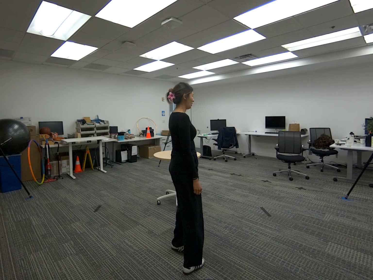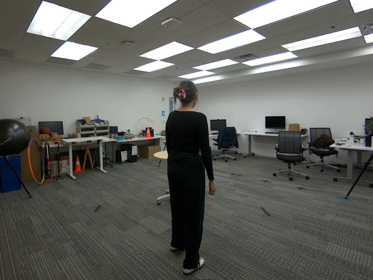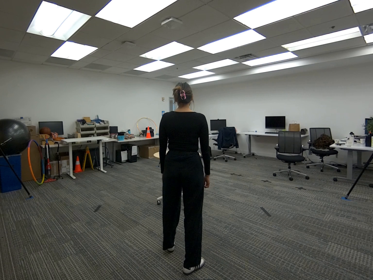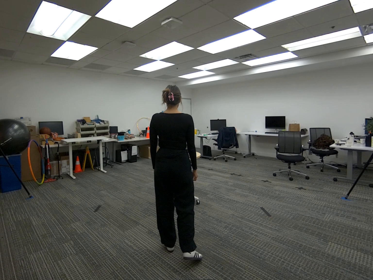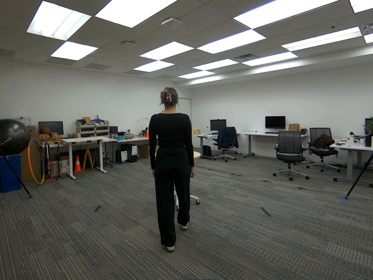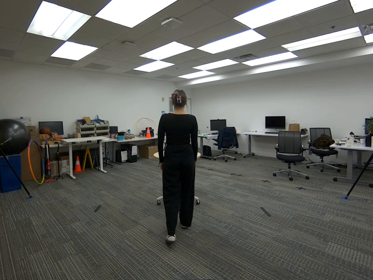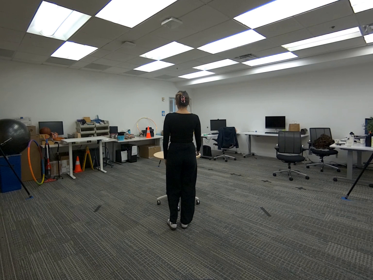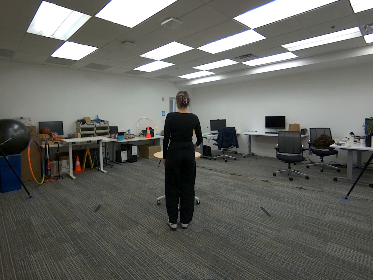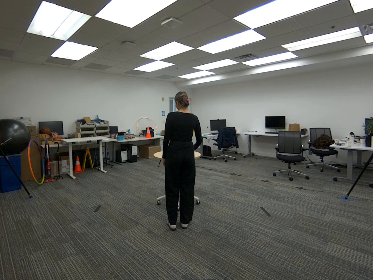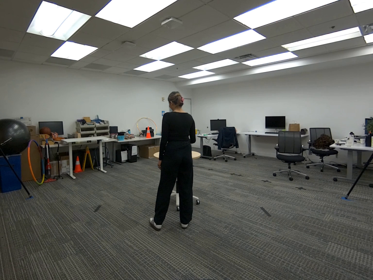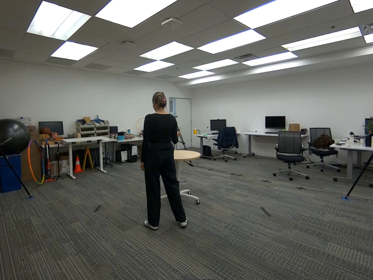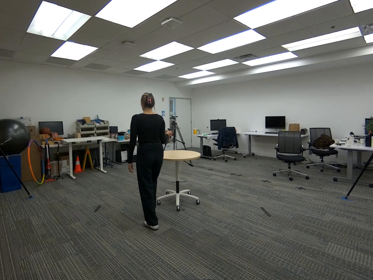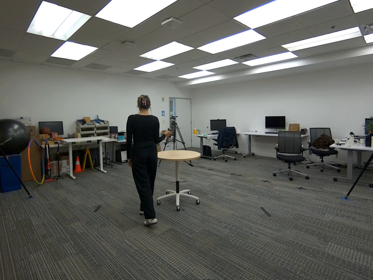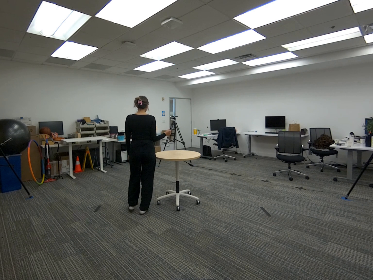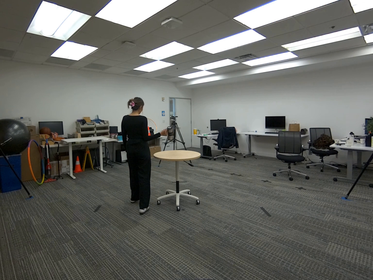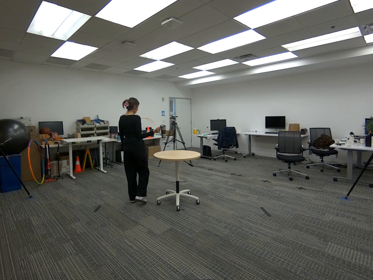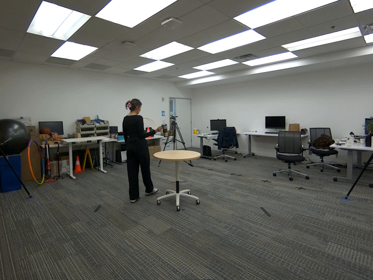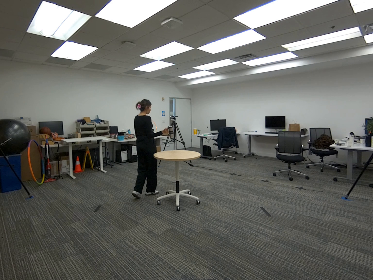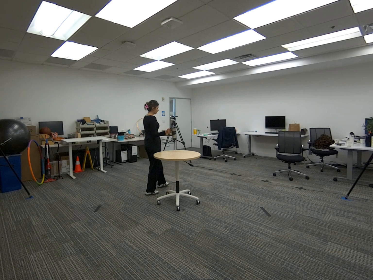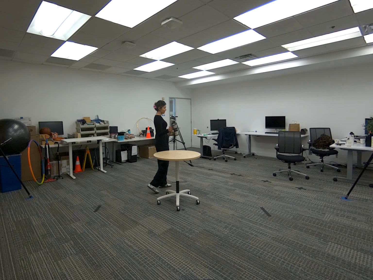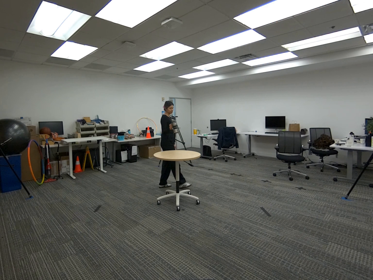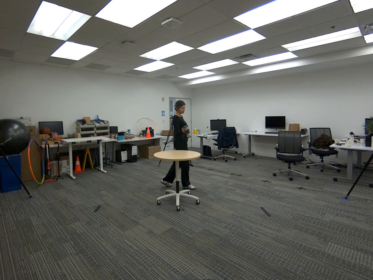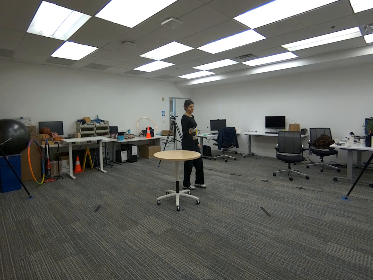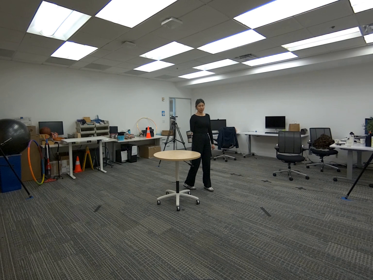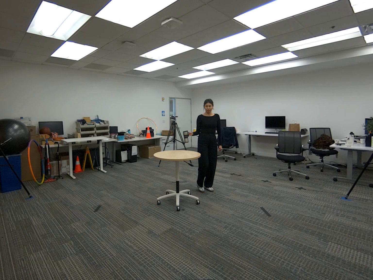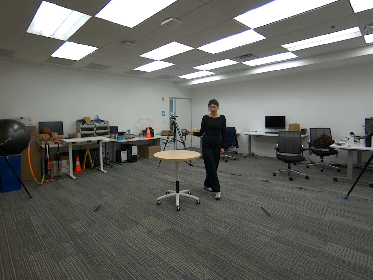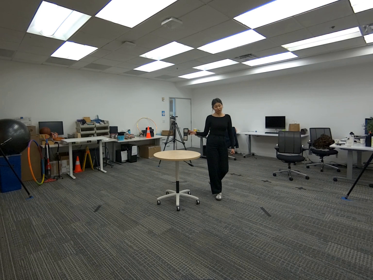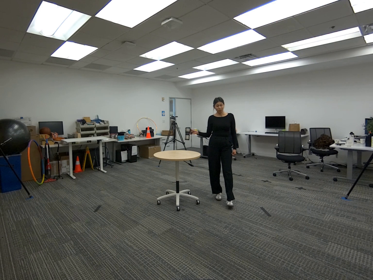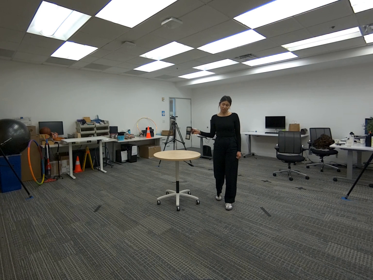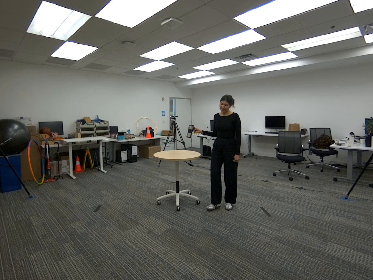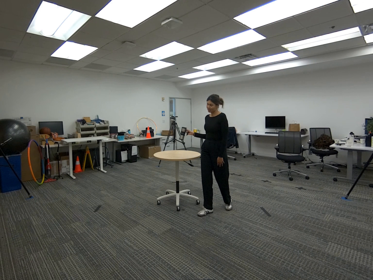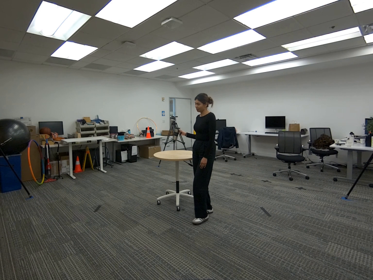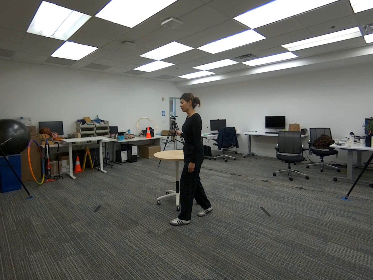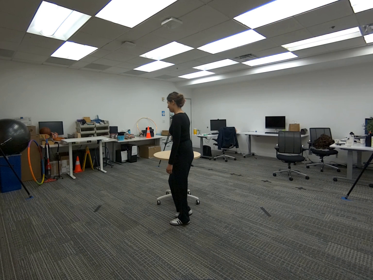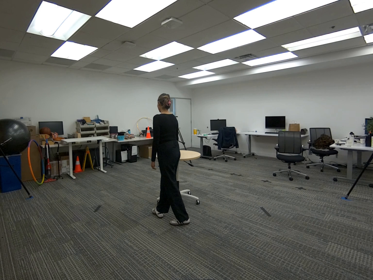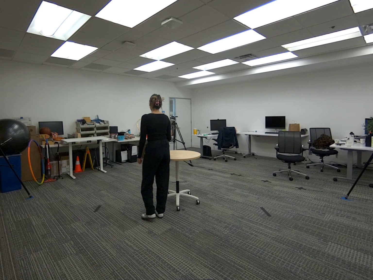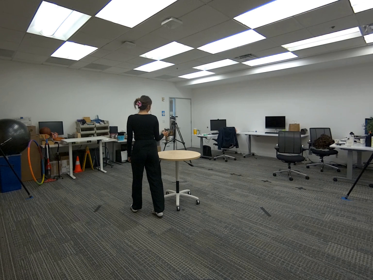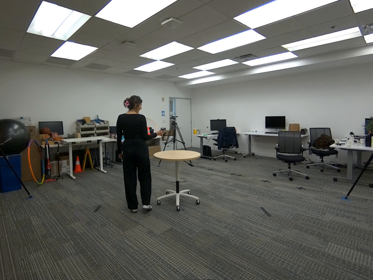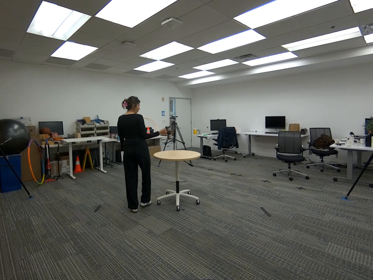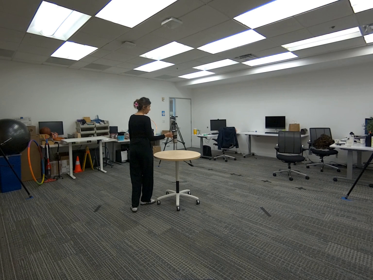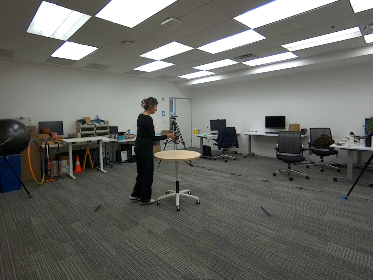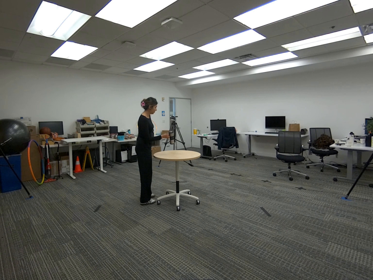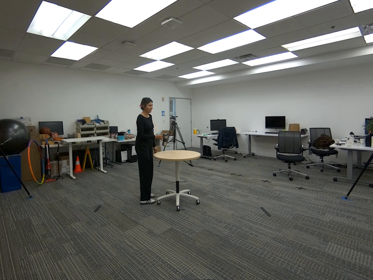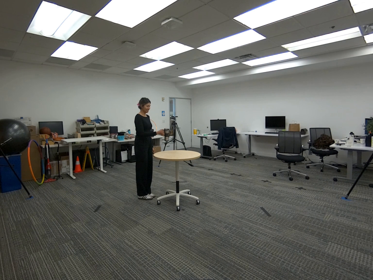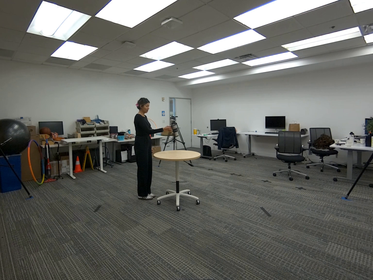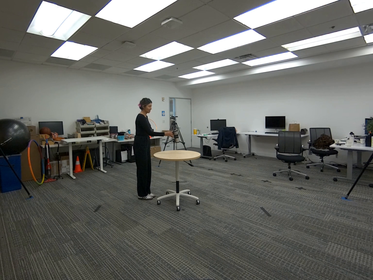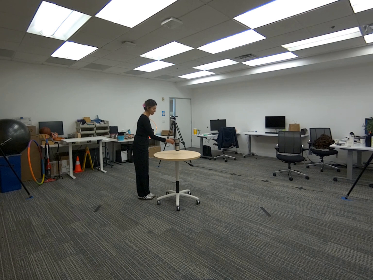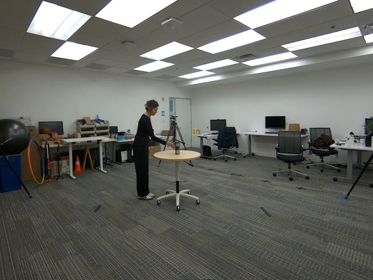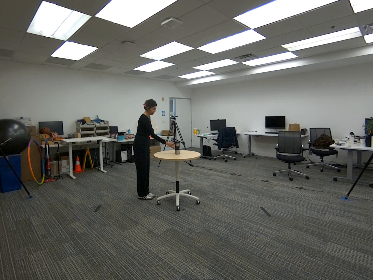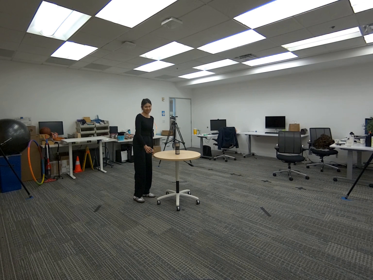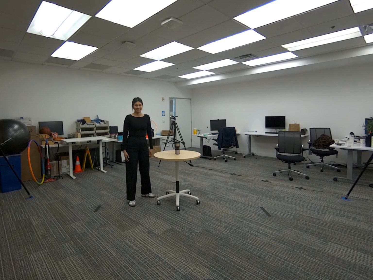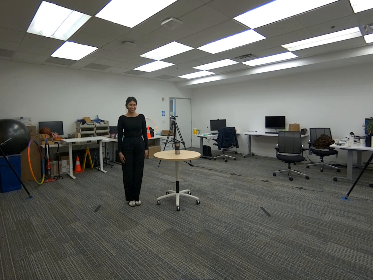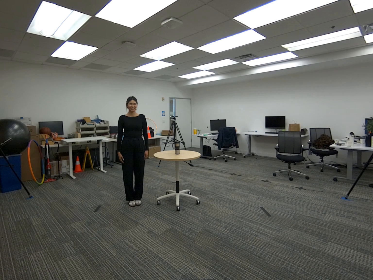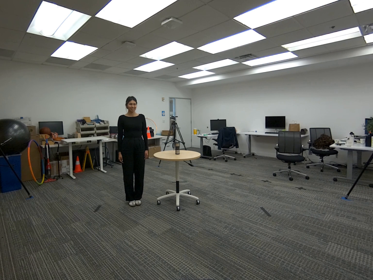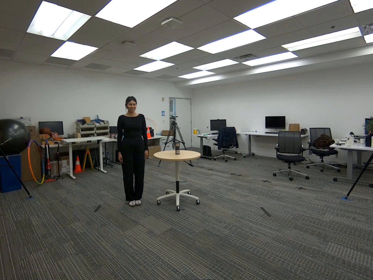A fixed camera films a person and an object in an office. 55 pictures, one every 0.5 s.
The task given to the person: Walk to the coffee mug on the side of the round table, pick up the mug with your right hand and place the mug to the middle of the table.
